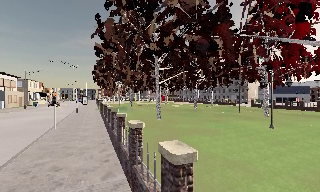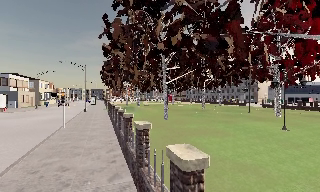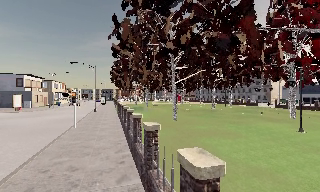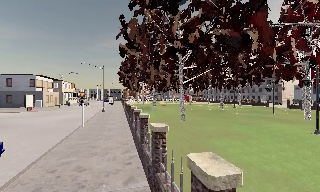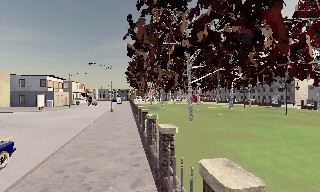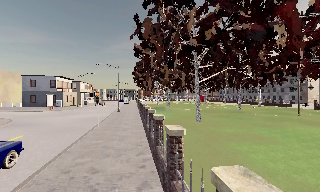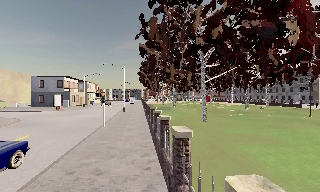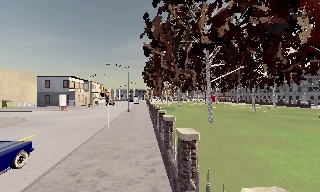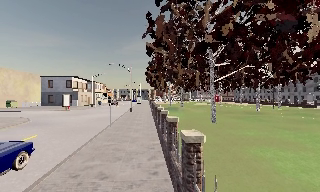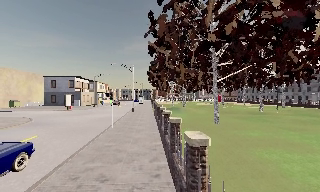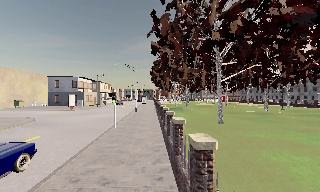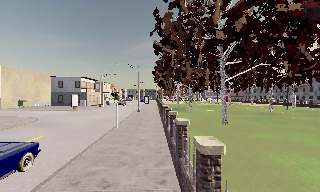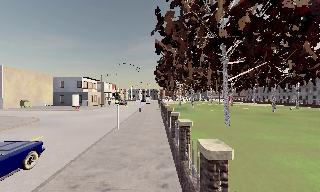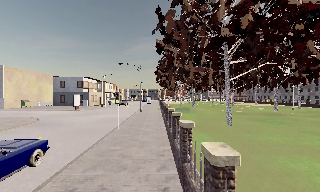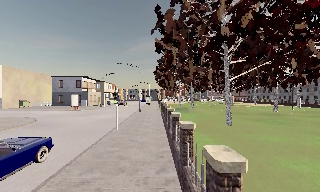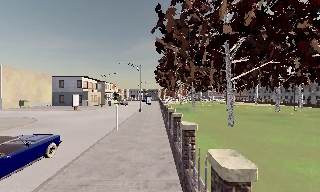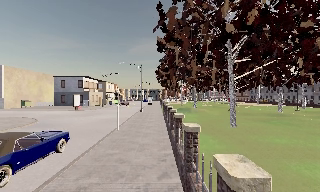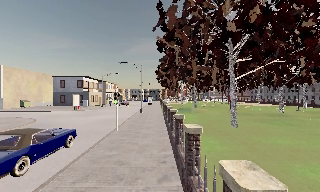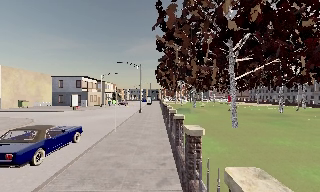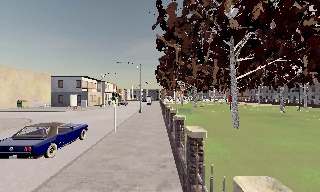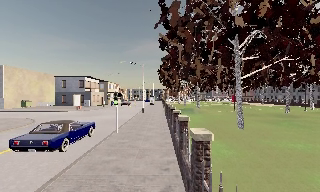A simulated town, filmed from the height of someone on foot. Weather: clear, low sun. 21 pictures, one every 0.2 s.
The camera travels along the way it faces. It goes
forward.
0.0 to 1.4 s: The camera pans to its left, which is counterclockwise from overhead, by about 15 degrees. It travels forward, about 1 m, so what stands in front looms larger.
1.4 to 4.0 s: The camera travels forward, about 2.5 m, so what stands in front looms larger.
The film runs forward here.
